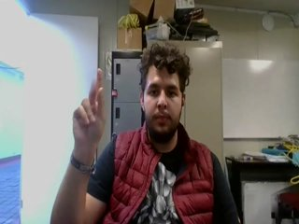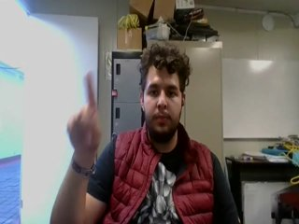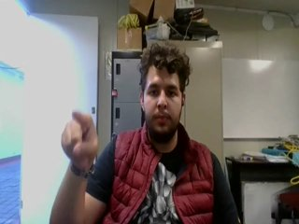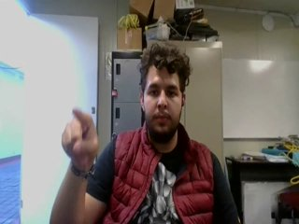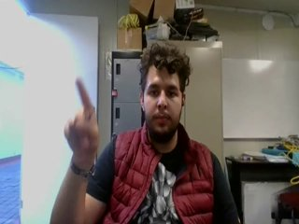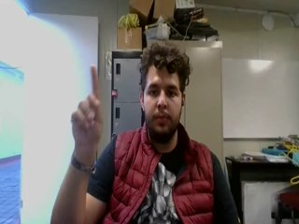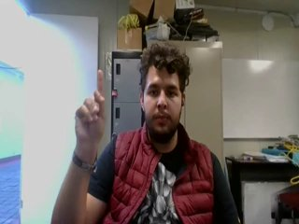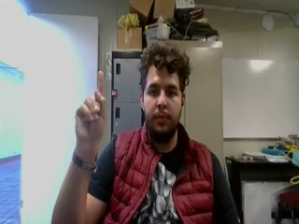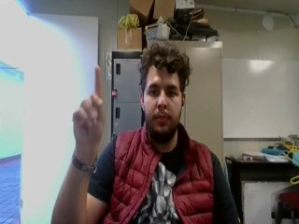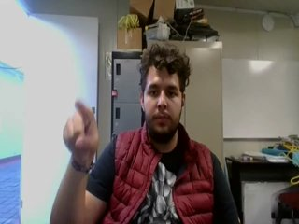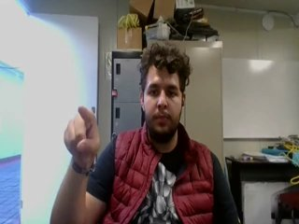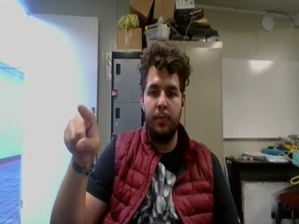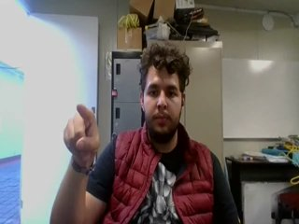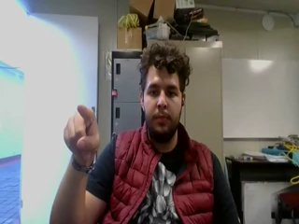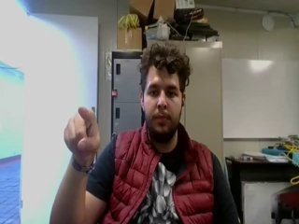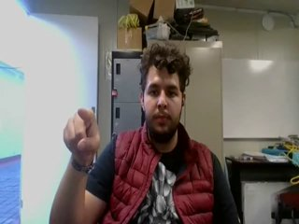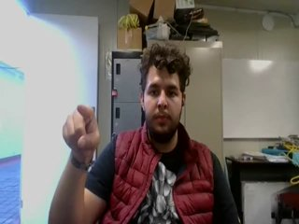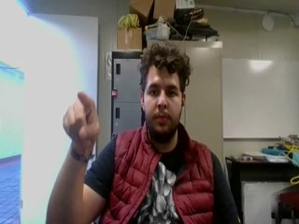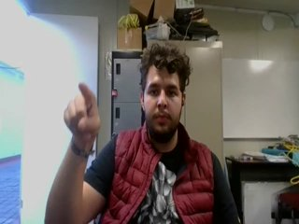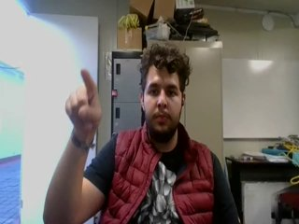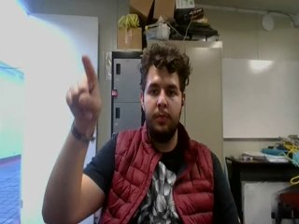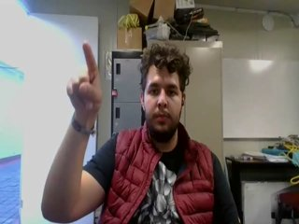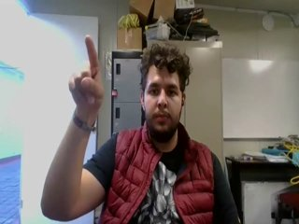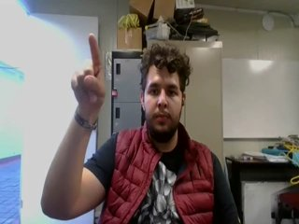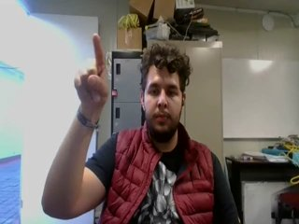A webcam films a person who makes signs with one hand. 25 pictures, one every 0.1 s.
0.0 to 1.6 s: Double click with one finger.
1.7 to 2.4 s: Pointing with one finger.
